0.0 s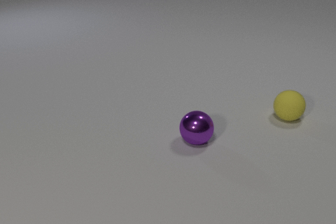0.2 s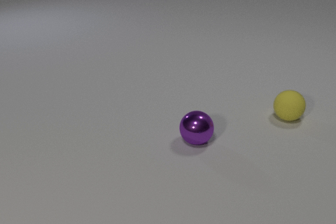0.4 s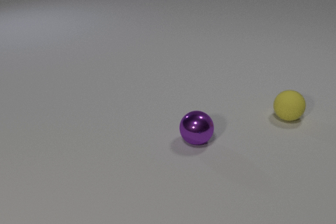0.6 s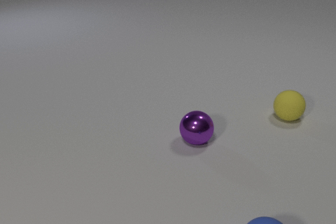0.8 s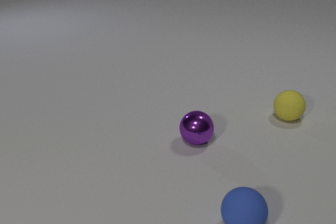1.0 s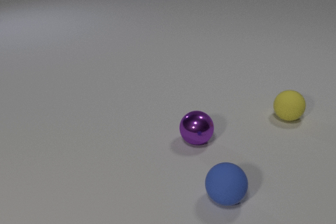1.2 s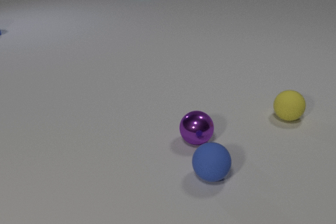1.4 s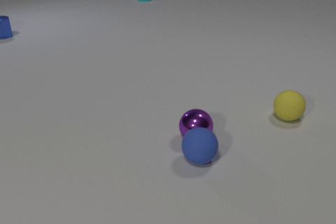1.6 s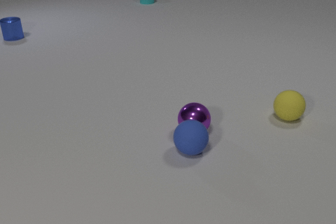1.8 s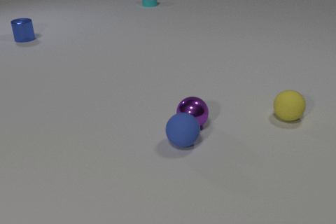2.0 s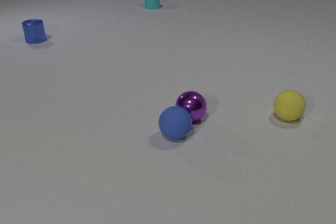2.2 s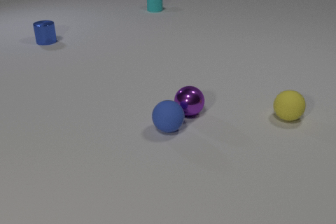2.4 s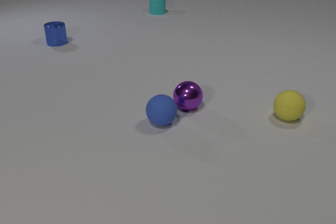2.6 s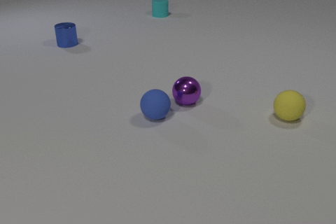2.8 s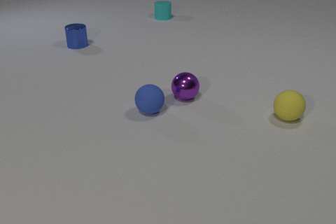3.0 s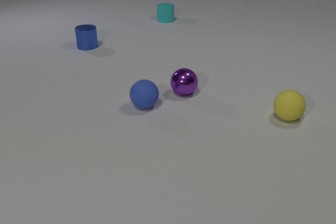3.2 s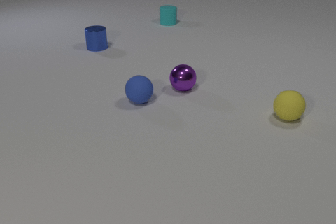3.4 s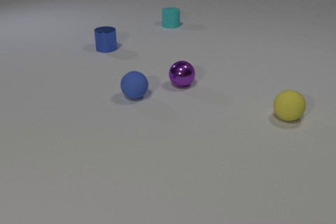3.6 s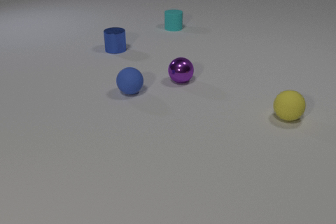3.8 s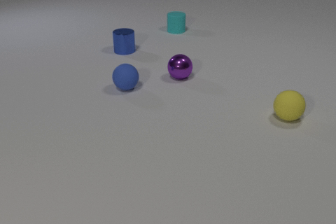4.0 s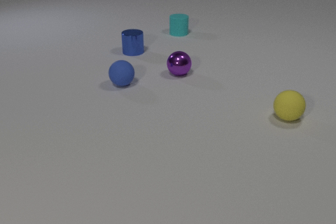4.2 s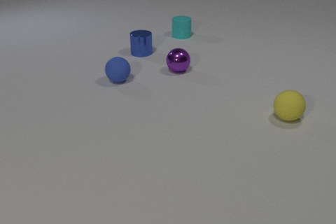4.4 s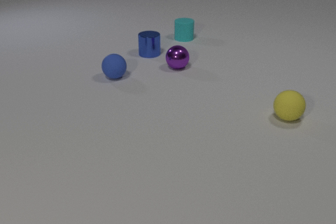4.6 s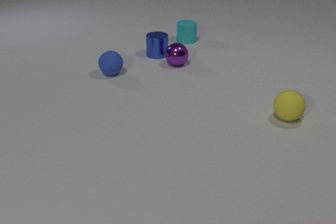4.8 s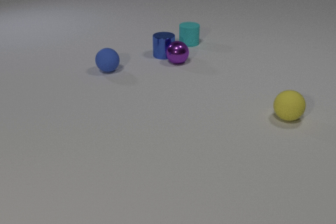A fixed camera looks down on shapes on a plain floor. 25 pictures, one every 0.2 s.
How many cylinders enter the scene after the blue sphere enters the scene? 2.
What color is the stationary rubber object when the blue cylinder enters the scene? yellow.
How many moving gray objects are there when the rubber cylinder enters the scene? 0.
0.0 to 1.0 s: The blue rubber sphere comes in at the bottom edge, rolls away from the camera and to the left.
1.0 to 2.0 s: The blue rubber sphere rolls away from the camera and to the left. The purple metal sphere rolls away from the camera. The blue metal cylinder comes in at the left edge, slides to the right and toward the camera. The cyan rubber cylinder comes in at the top edge, slides toward the camera. The blue rubber sphere and the purple metal sphere collide.
2.0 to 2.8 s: The blue rubber sphere rolls away from the camera and to the left. The purple metal sphere rolls away from the camera. The blue metal cylinder slides to the right and toward the camera. The cyan rubber cylinder slides toward the camera.
2.8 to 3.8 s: The blue rubber sphere rolls away from the camera and to the left. The purple metal sphere rolls away from the camera. The blue metal cylinder slides to the right and toward the camera. The cyan rubber cylinder slides toward the camera.
3.8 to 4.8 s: The blue rubber sphere rolls away from the camera. The purple metal sphere rolls away from the camera. The blue metal cylinder slides to the right. The cyan rubber cylinder slides toward the camera. The purple metal sphere and the blue metal cylinder collide.
